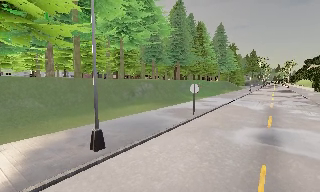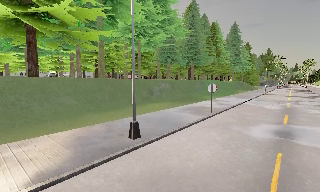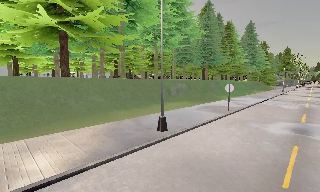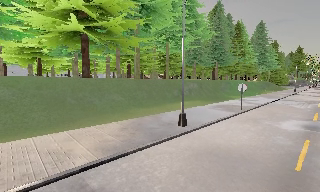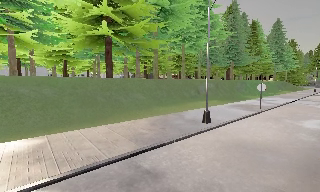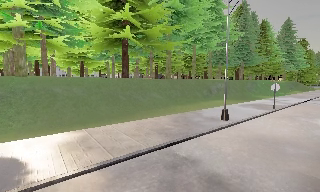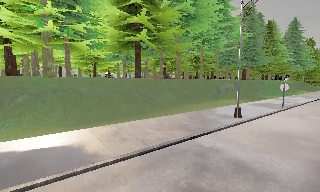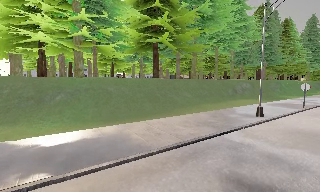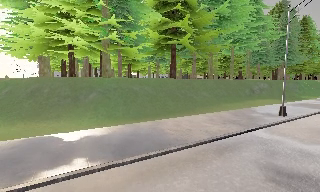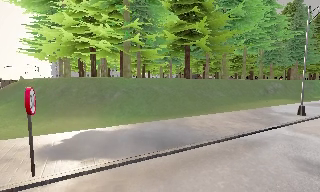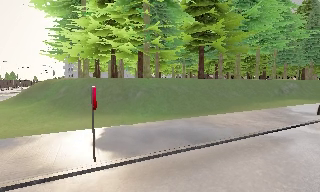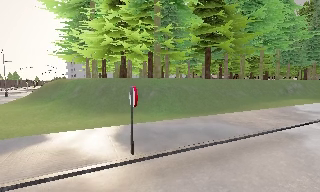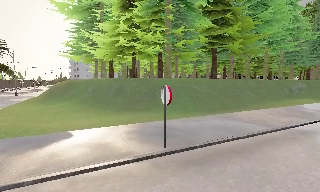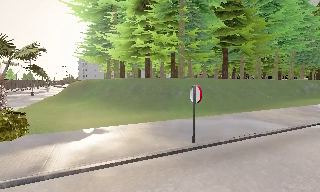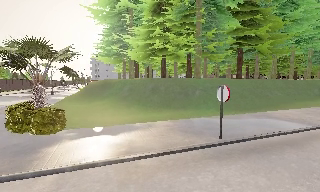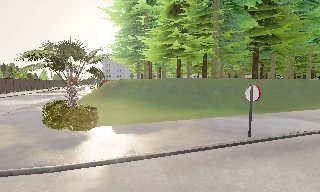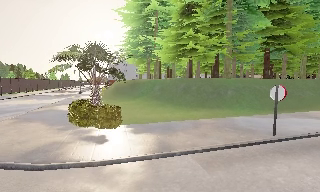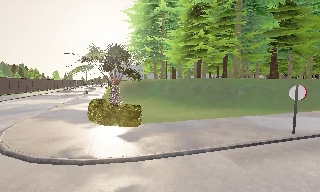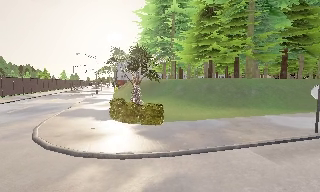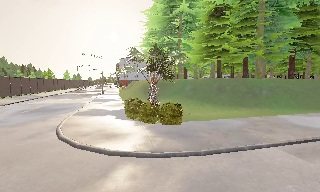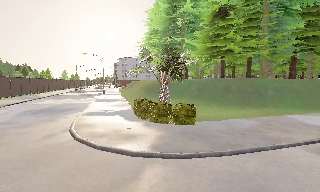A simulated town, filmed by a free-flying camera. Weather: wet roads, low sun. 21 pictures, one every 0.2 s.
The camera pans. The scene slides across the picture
to the right.
The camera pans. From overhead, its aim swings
counterclockwise.
0.0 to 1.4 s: The camera swings to its left by about 20 degrees, and the scene slides to the right. It travels to its left and backward, about 8 m, so close, fixed things drift to the right.
1.4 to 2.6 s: The camera travels to its left and backward, about 7 m, so close, fixed things drift to the right.
2.6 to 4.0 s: The camera travels to its left, about 7 m, so close, fixed things drift to the right.
The film runs backward here.
